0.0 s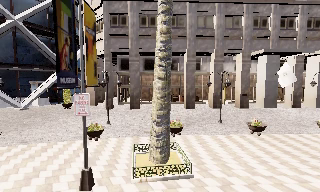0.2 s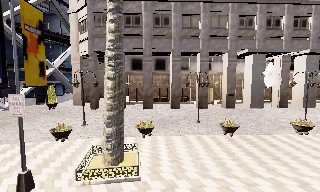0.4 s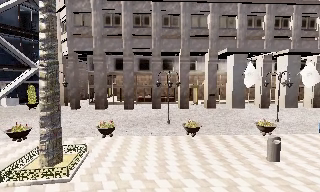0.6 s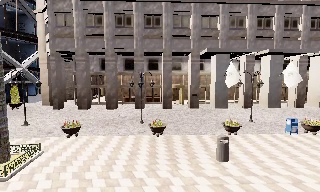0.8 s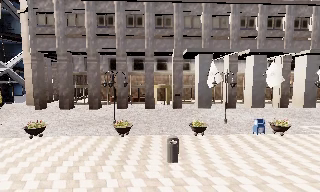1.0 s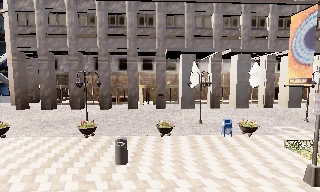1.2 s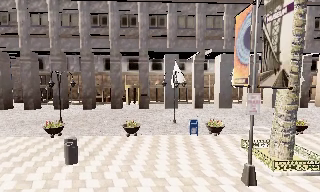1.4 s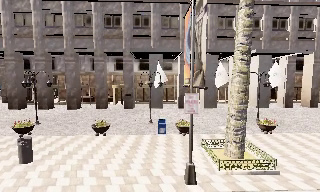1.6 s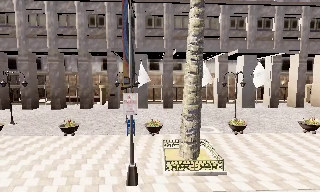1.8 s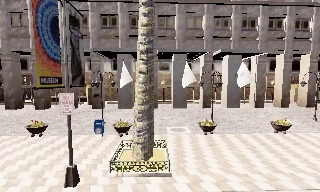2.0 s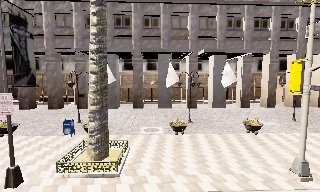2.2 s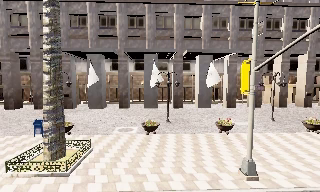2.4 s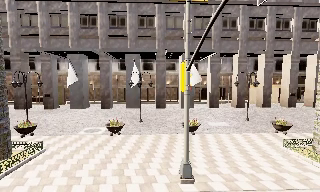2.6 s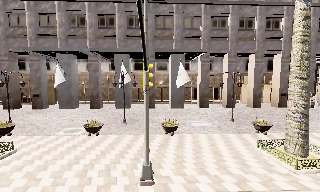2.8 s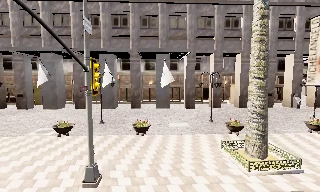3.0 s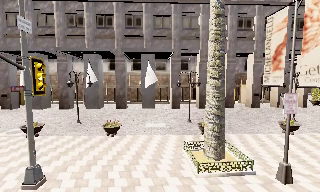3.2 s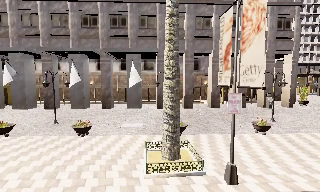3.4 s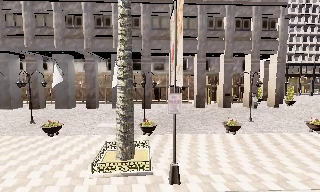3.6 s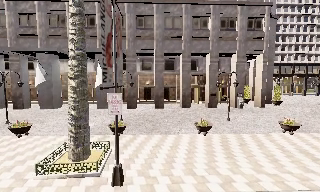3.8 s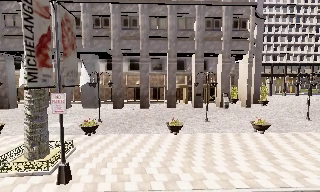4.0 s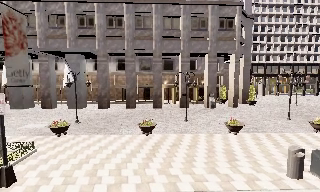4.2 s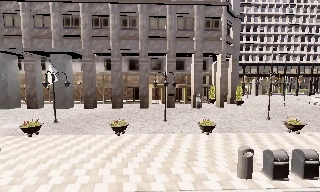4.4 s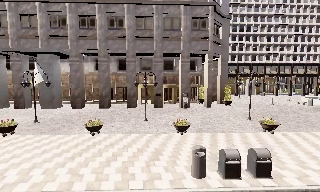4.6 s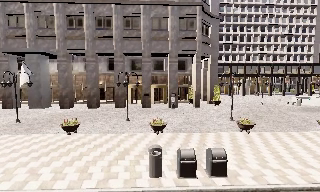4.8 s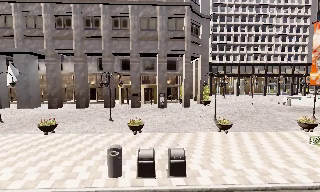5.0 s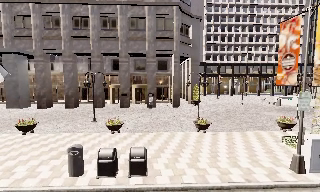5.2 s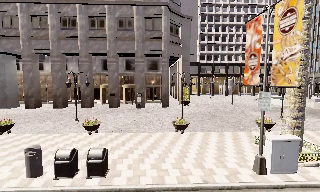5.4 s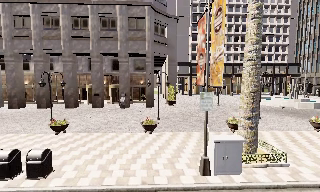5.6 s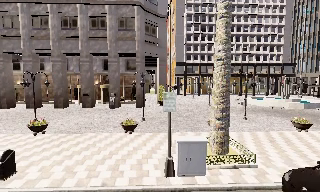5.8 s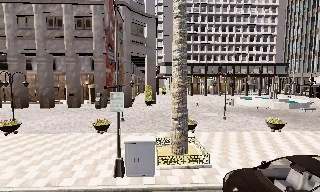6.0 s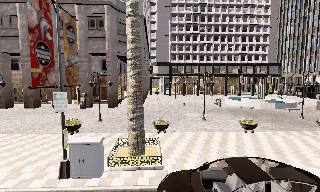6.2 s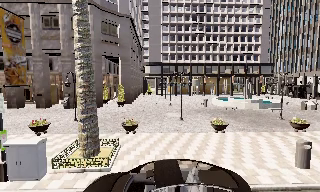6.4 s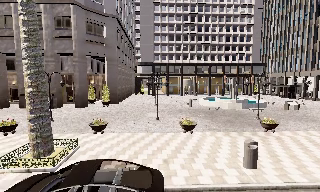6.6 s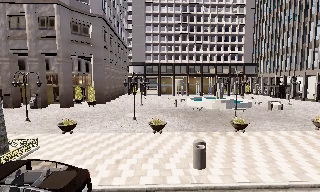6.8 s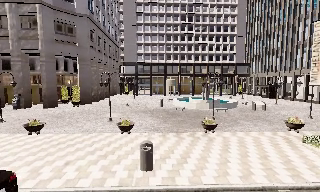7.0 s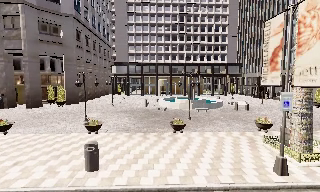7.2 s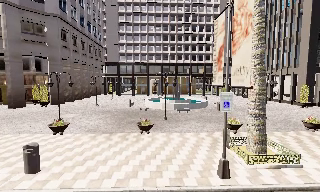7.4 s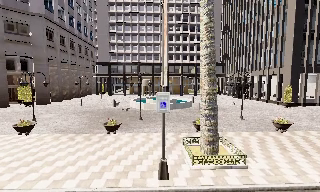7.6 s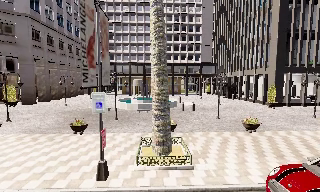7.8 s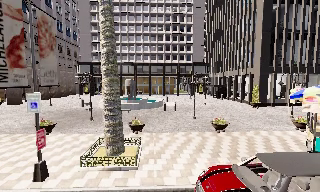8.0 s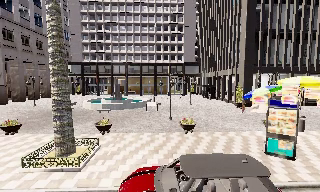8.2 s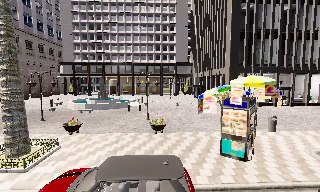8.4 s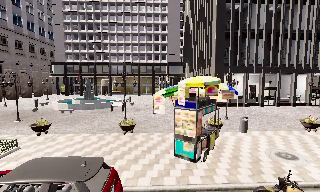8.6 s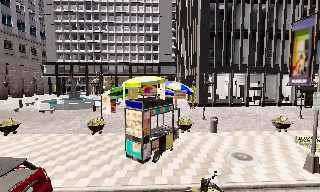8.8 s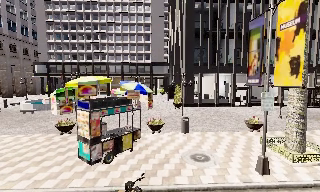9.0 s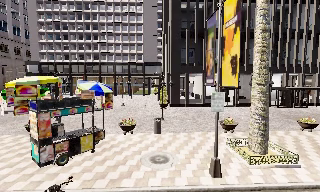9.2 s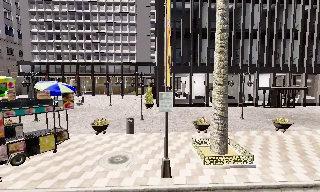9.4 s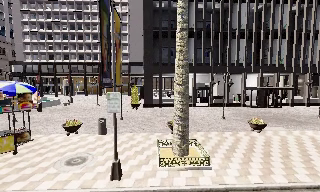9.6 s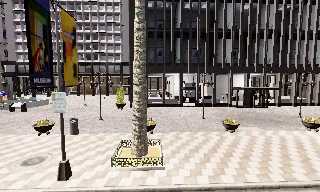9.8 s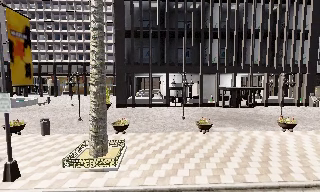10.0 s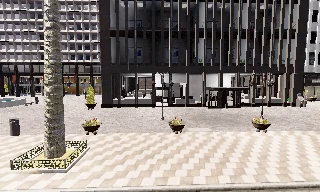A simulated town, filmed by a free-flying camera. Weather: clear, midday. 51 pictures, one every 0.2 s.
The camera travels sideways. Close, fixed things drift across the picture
to the left.
0.0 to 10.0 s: The camera travels to its right, about 105 m, so close, fixed things drift to the left.
The film runs backward here.
